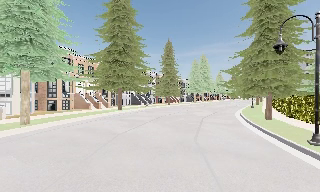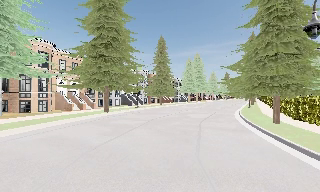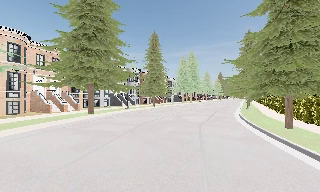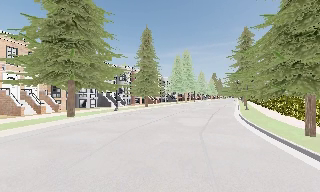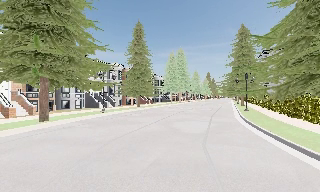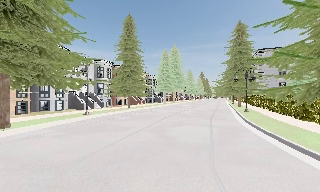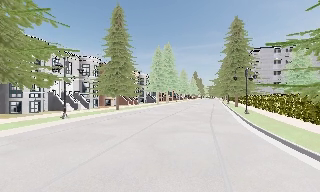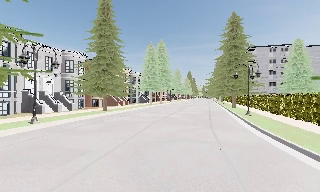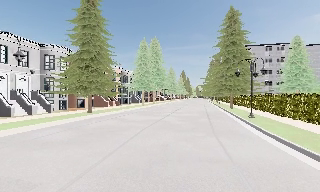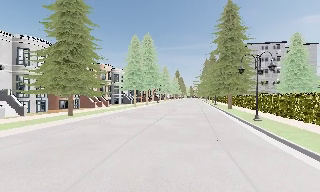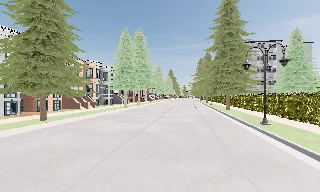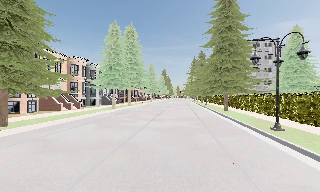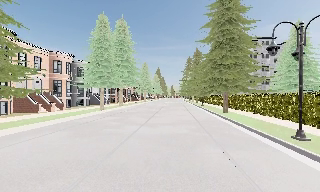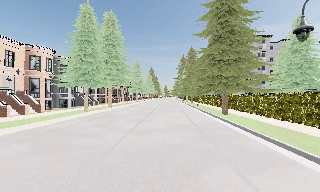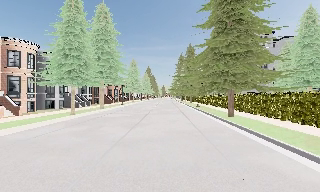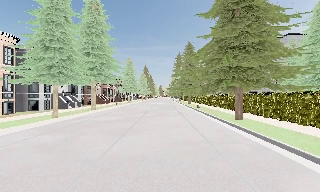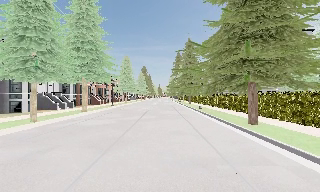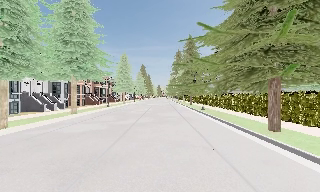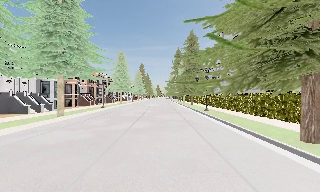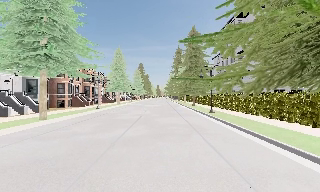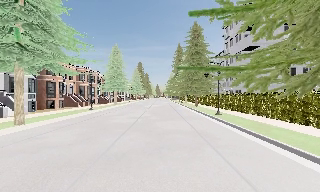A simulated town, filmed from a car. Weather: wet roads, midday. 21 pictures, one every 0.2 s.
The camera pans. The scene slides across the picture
to the left.
The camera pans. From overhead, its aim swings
clockwise.
0.0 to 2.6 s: The camera swings to its right by about 30 degrees, and the scene slides to the left. It travels forward, about 25 m.
2.6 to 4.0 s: The camera travels forward, about 13 m, so what stands in front looms larger.
The film runs forward here.
